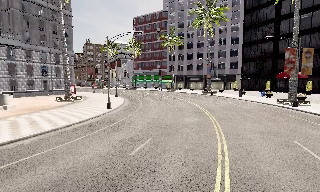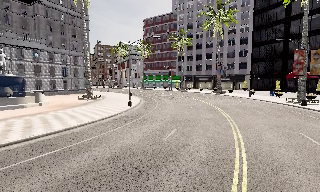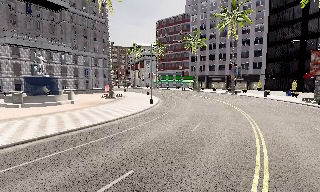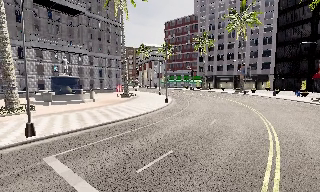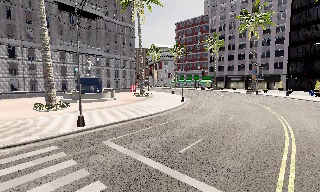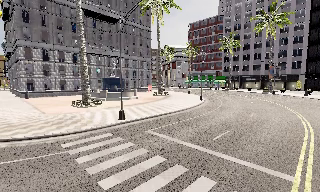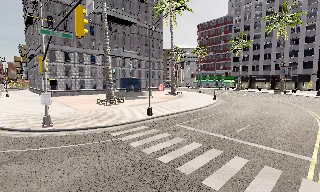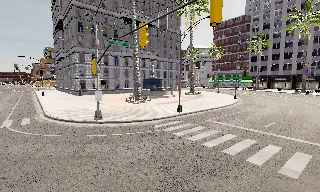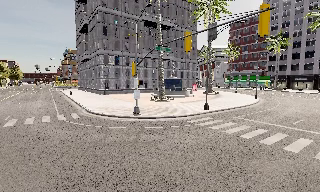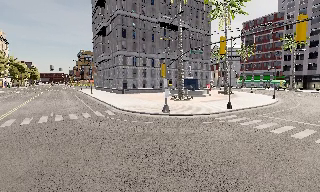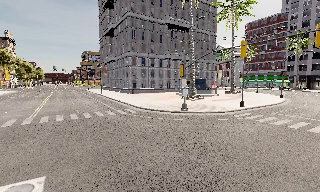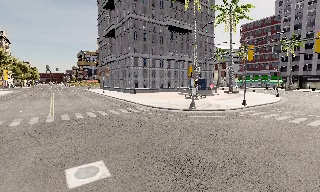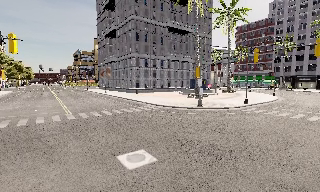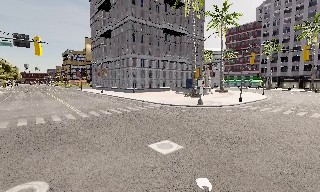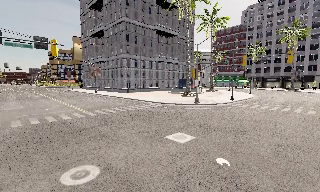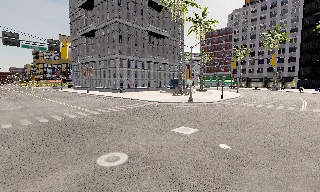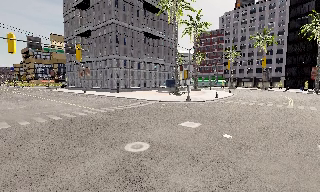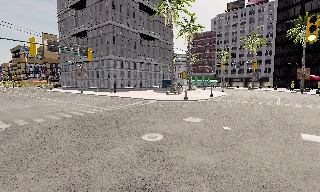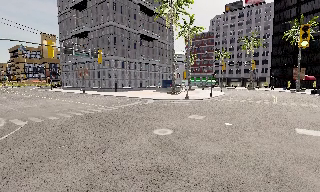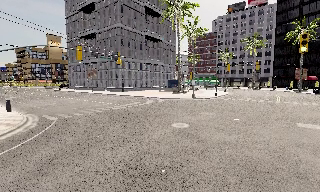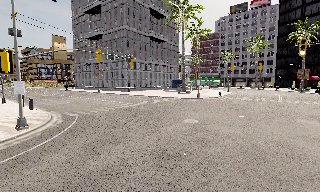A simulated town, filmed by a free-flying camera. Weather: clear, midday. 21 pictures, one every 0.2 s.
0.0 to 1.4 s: The scene slides to the right, as the camera pans about 20 degrees to its left. It travels backward and to its left, about 14 m, so what stands in front gets smaller.
1.4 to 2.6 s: The camera travels to its left and backward, about 12 m, so close, fixed things drift to the right.
2.6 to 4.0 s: The camera pans to its right, which is clockwise from overhead, by about 15 degrees. It travels backward and to its left, about 11 m, so what stands in front gets smaller.
The film runs forward here.
